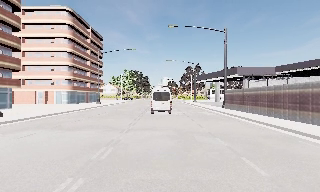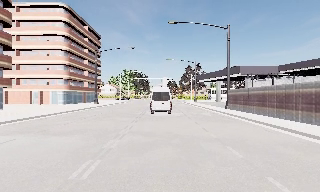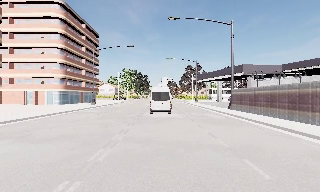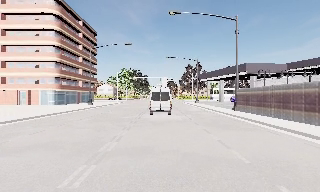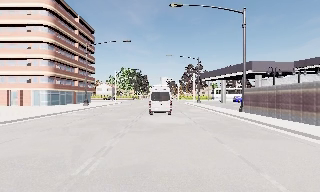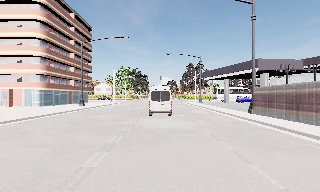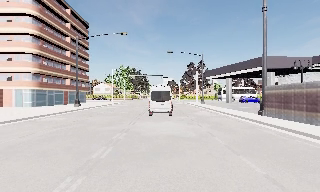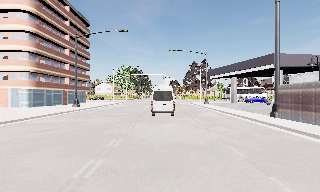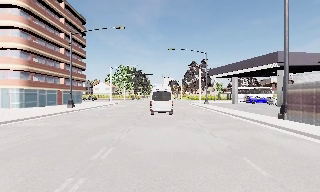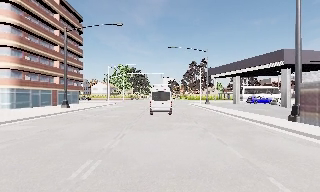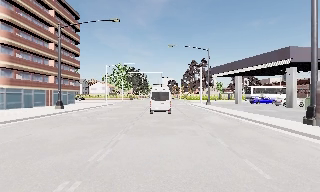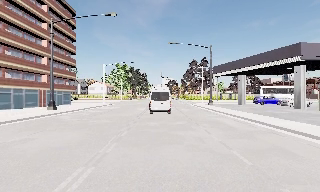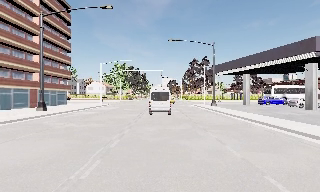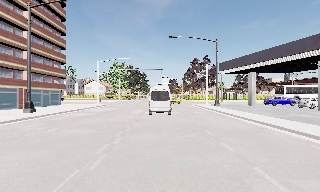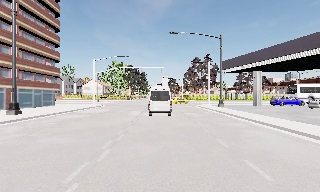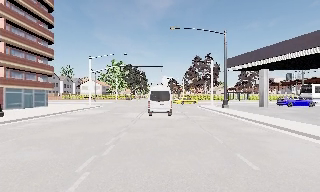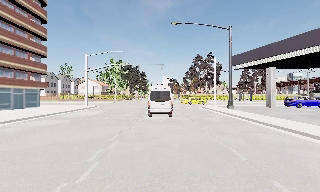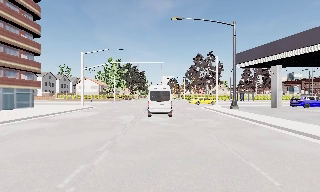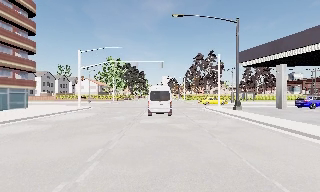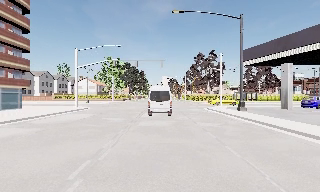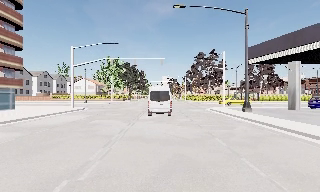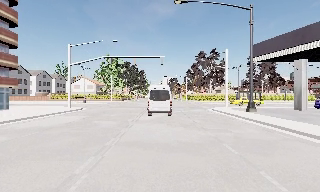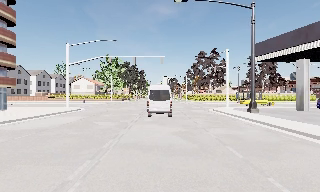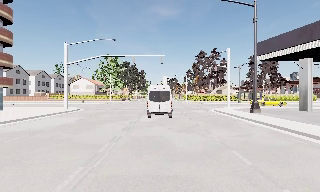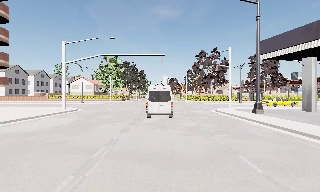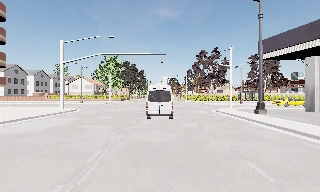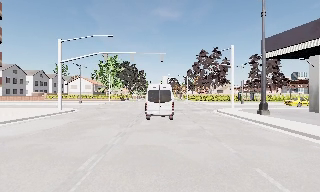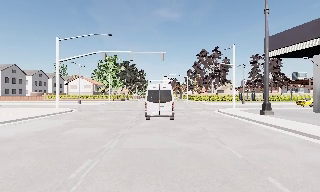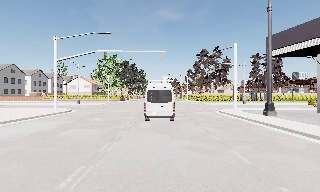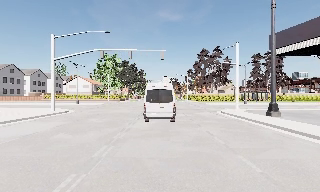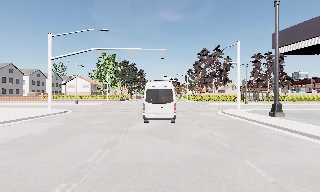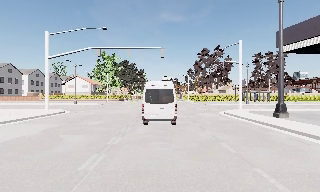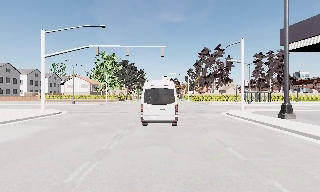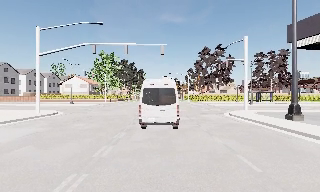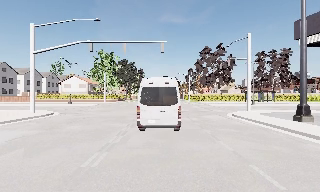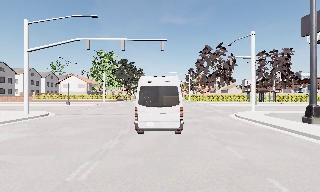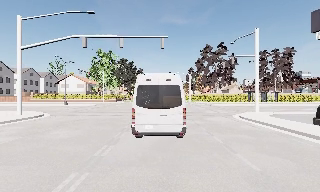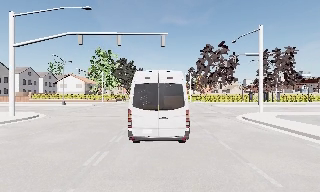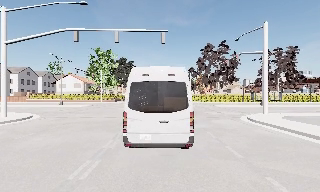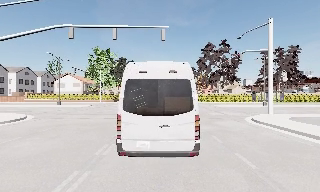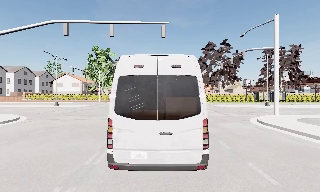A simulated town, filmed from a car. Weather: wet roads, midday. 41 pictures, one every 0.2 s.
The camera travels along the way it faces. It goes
forward.
0.0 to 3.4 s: The camera travels forward, about 20 m, so what stands in front looms larger.
3.4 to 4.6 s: The camera travels forward, about 4 m, so what stands in front looms larger. It loses speed.
4.6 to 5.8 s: The camera travels forward, about 2.5 m, so what stands in front looms larger.
5.8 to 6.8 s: The camera travels forward, about 2.5 m, so what stands in front looms larger. It gains speed.
6.8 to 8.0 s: The camera travels forward, about 4 m, so what stands in front looms larger.
The film runs forward here.
